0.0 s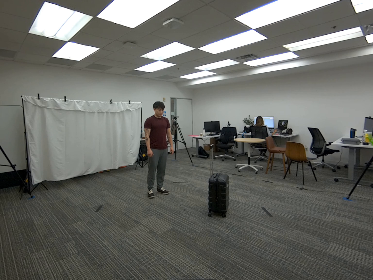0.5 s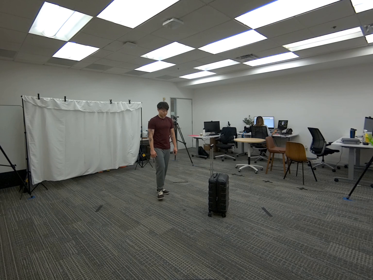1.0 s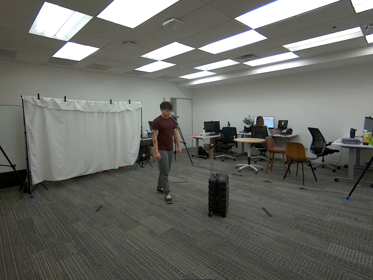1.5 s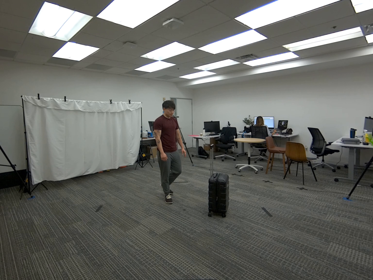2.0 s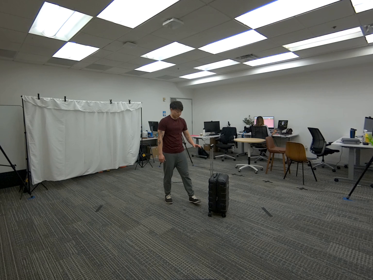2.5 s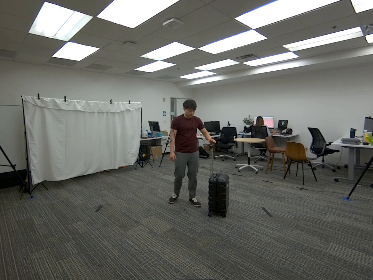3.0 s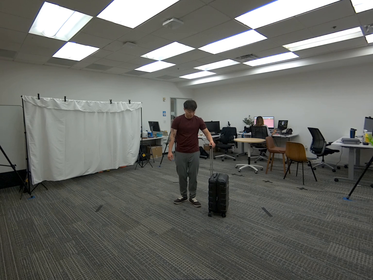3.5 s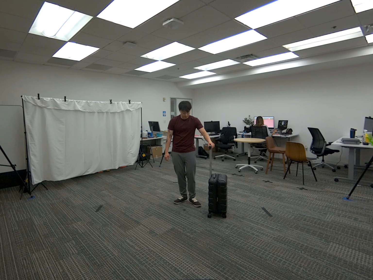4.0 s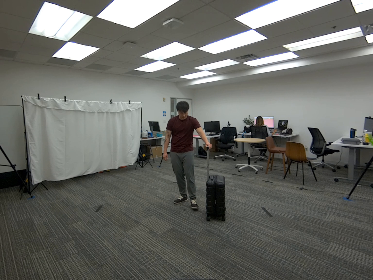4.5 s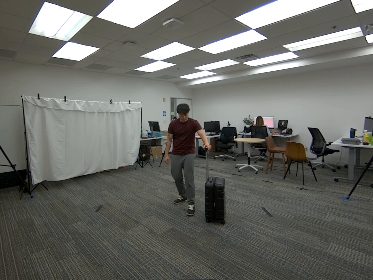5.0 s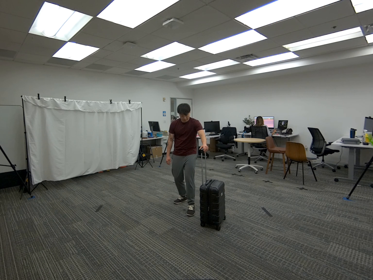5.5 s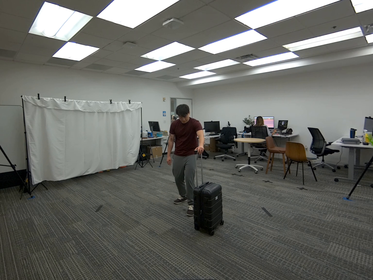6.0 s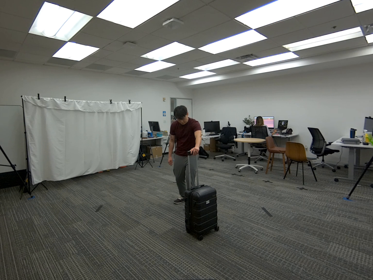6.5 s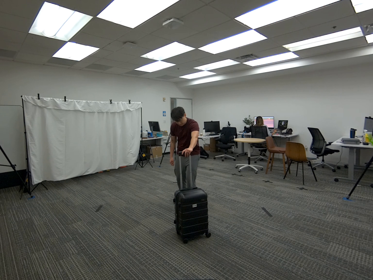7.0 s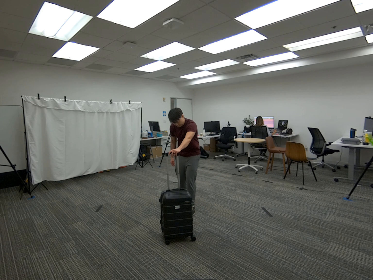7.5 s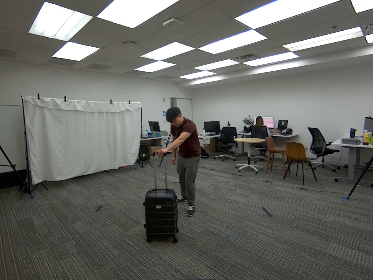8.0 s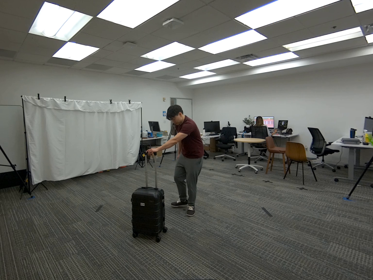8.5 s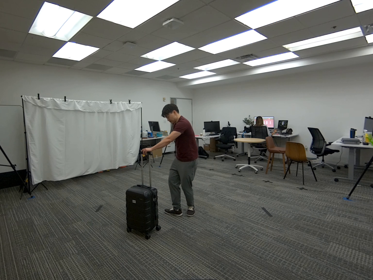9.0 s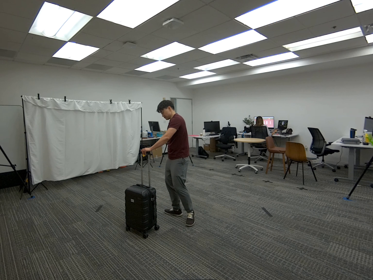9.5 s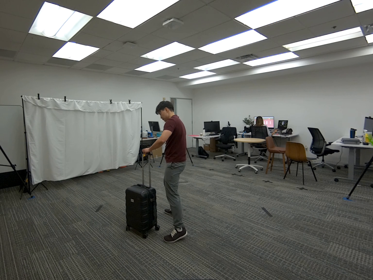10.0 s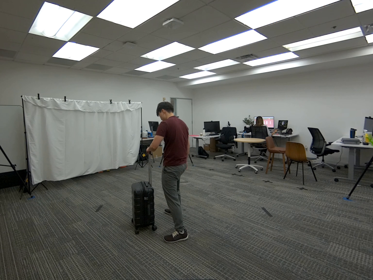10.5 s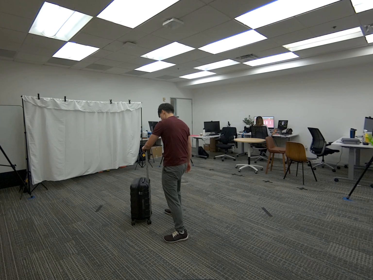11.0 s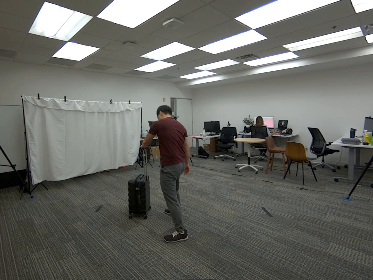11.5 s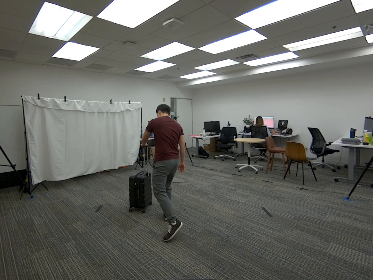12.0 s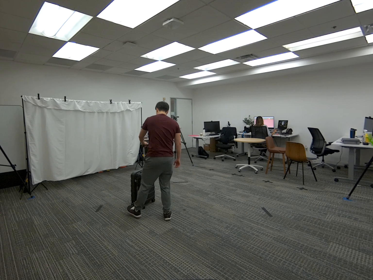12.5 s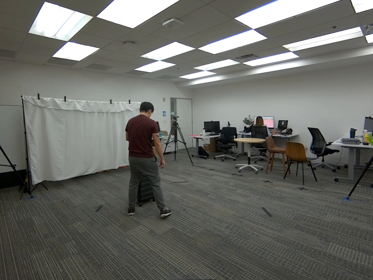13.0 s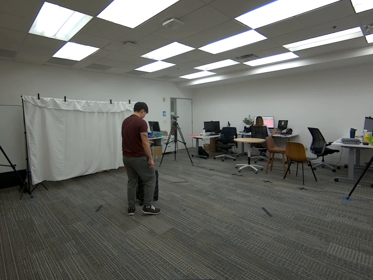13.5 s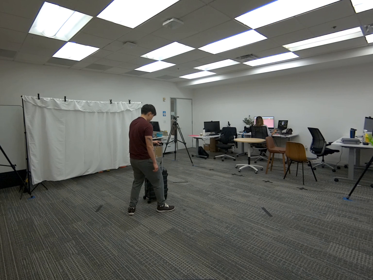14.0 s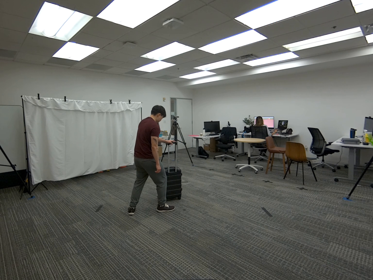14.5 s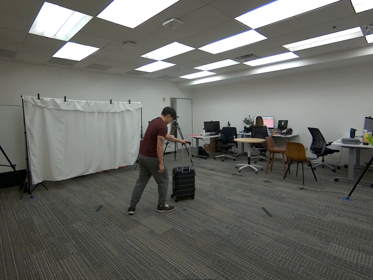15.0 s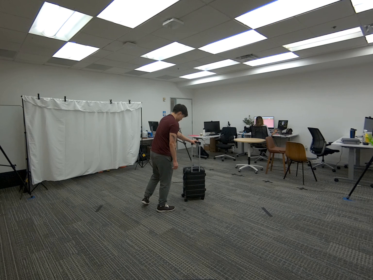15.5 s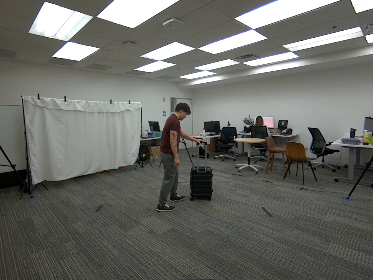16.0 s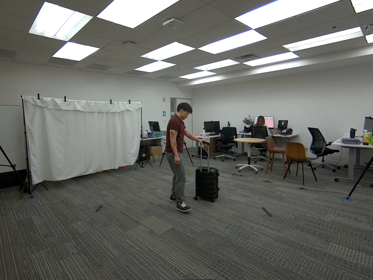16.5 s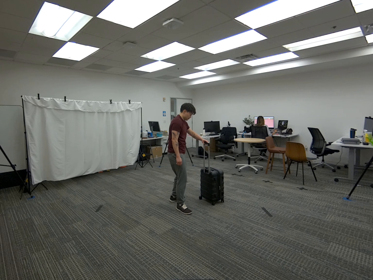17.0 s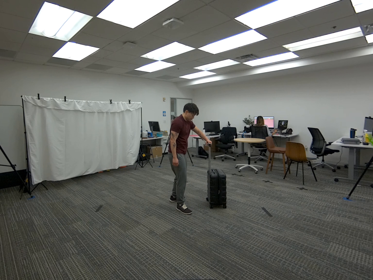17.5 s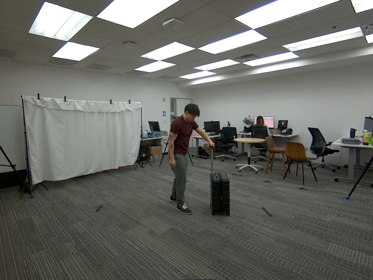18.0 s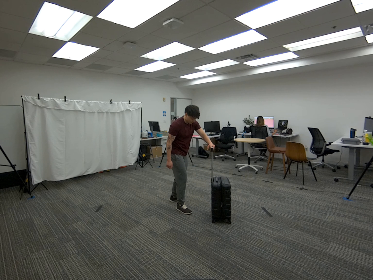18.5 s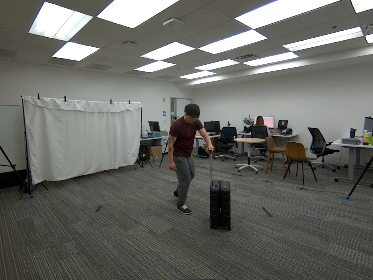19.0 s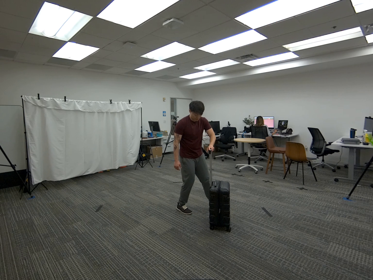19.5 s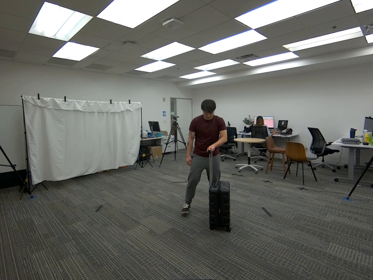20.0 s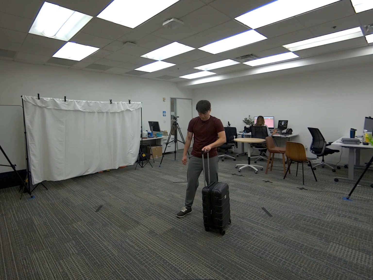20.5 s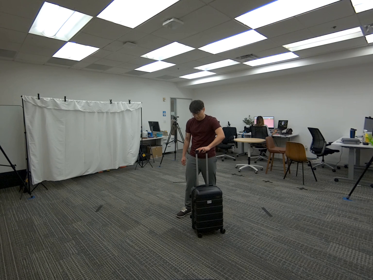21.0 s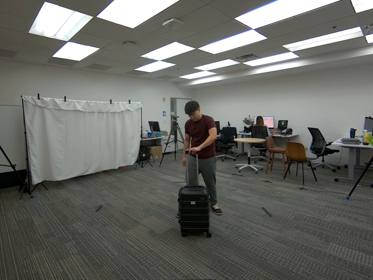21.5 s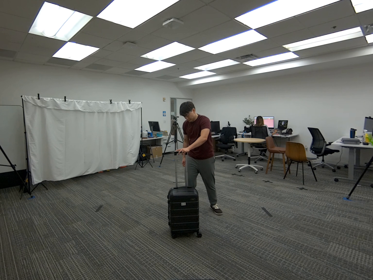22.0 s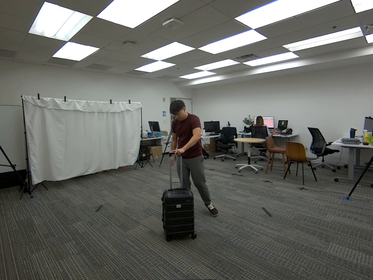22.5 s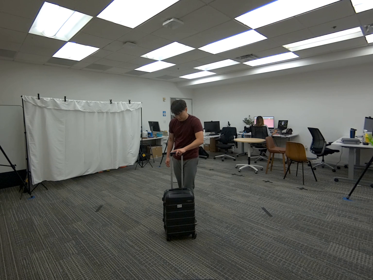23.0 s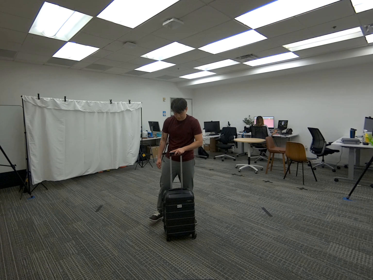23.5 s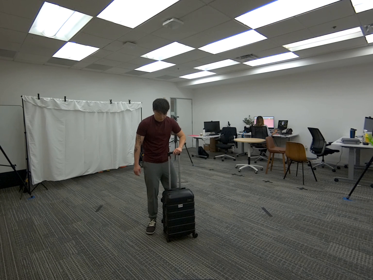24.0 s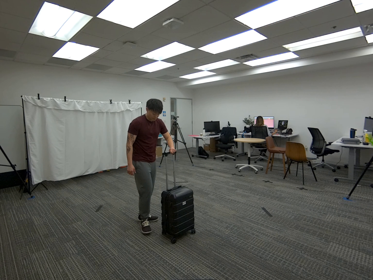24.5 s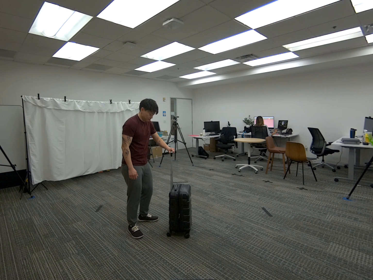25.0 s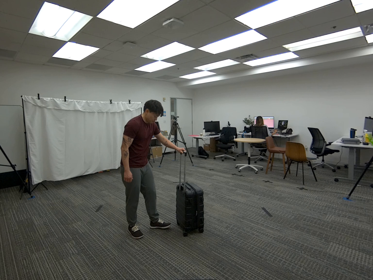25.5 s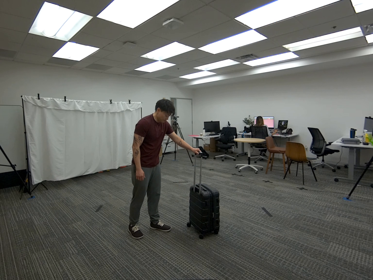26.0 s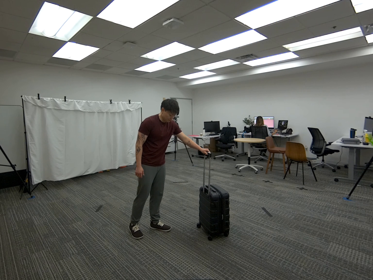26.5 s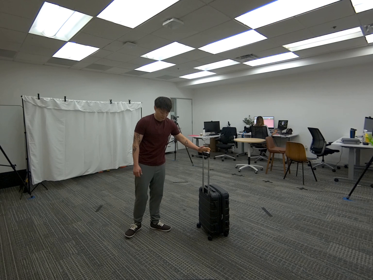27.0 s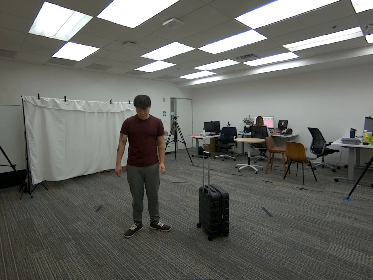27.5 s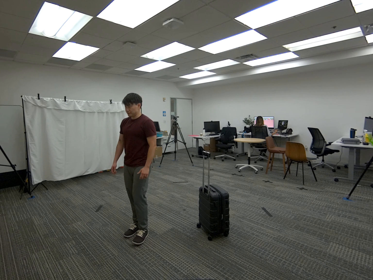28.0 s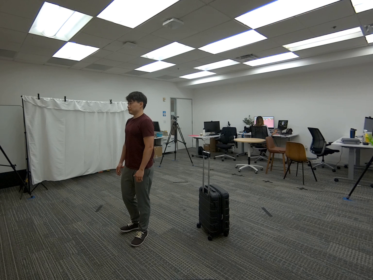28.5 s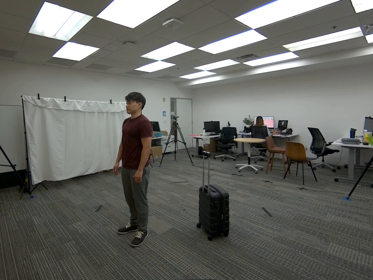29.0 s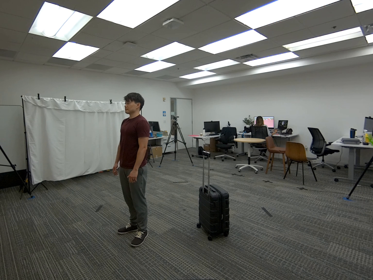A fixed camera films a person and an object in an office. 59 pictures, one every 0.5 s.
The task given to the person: Walk over to the rolling luggage within the bounding area and grasp the rolling luggage from the top handle with left hand and push the rolling luggage infront of you within the bounding area. Step away when complete.
